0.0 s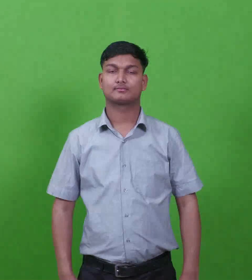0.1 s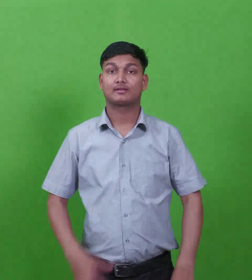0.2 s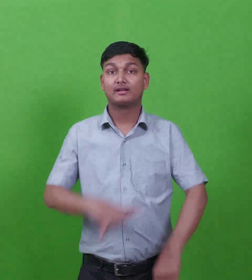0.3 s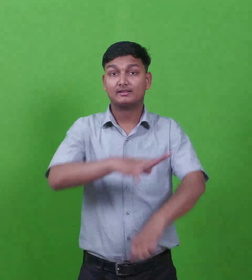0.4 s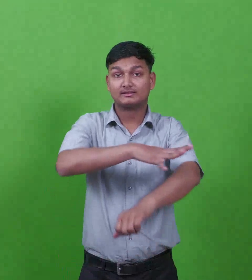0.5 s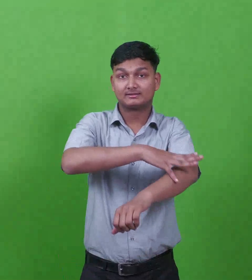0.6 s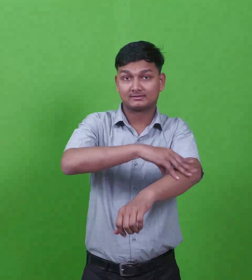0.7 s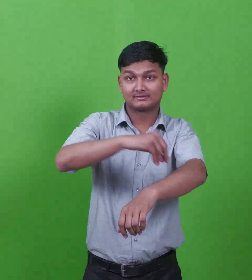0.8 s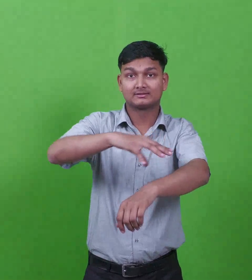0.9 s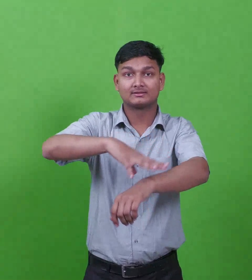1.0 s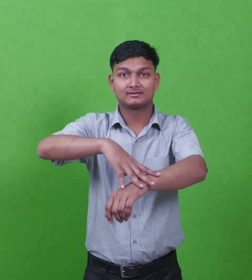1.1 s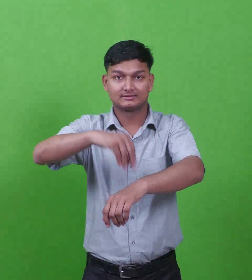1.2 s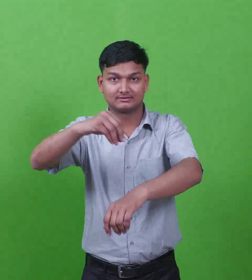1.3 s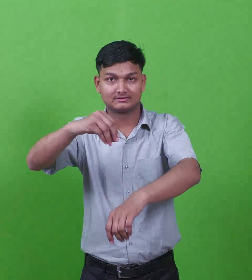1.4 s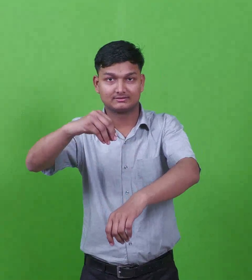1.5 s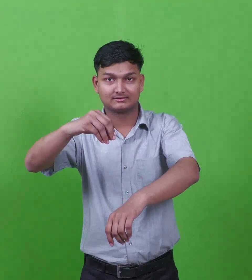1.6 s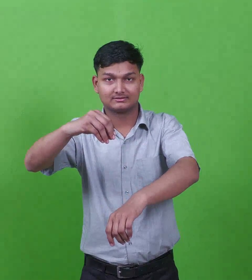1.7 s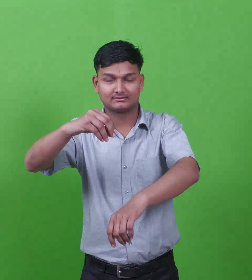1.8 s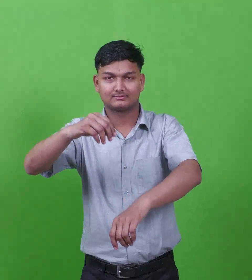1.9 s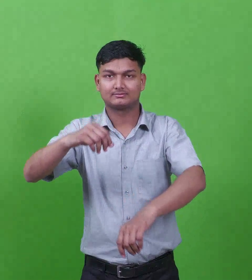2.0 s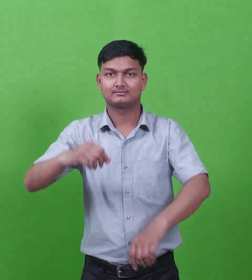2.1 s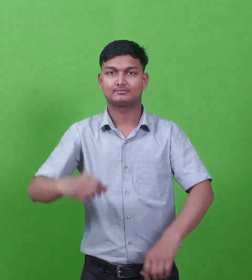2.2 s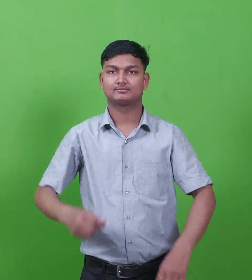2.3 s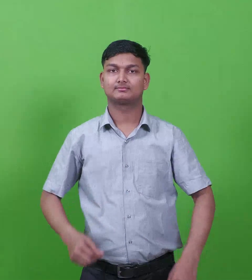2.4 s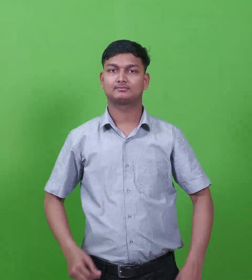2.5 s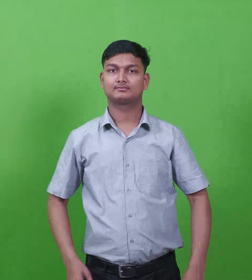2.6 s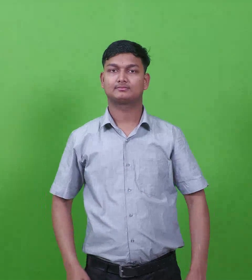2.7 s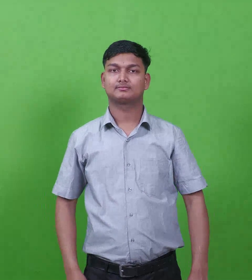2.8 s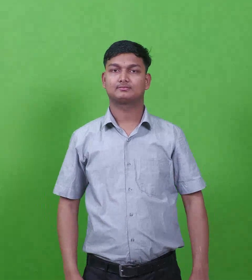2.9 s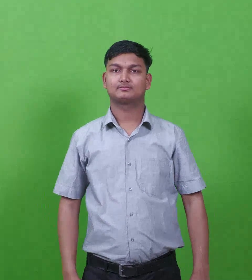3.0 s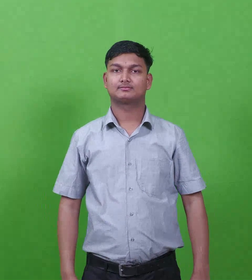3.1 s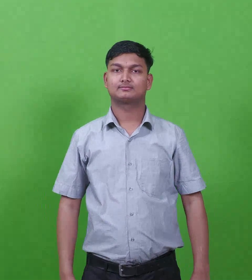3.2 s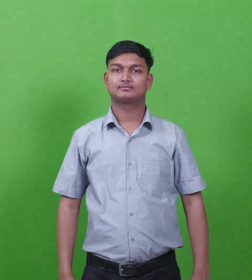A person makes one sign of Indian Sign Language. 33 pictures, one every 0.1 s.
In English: esau
